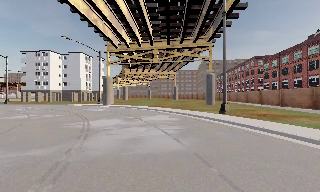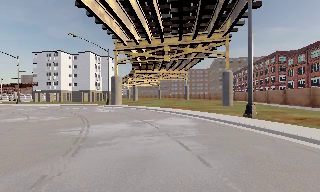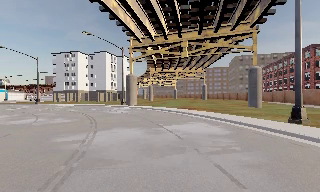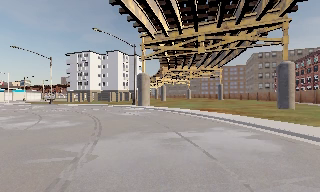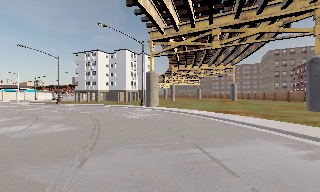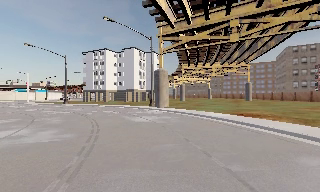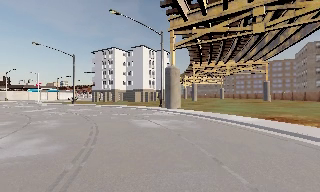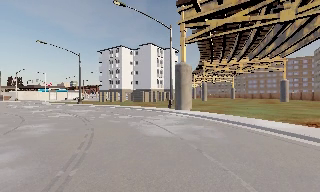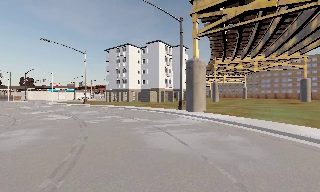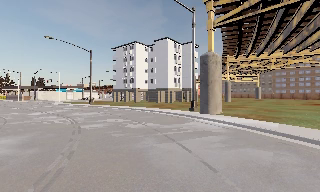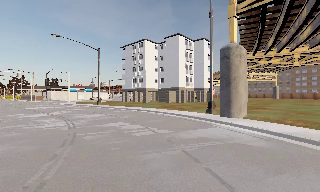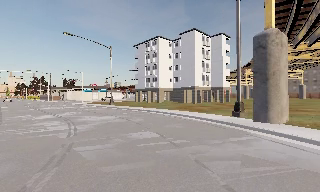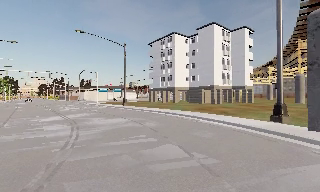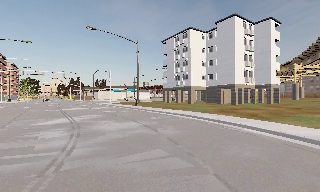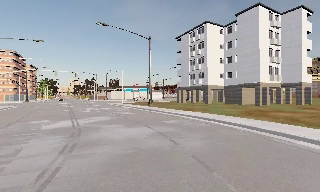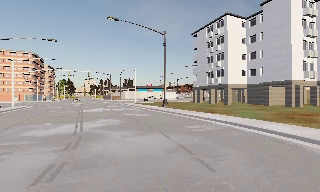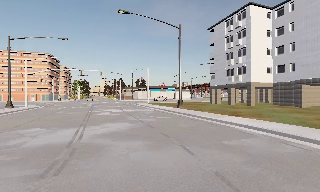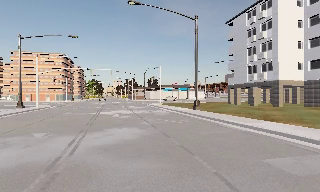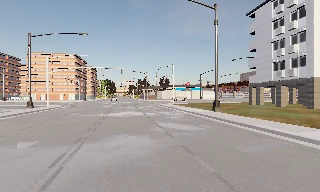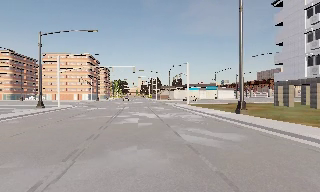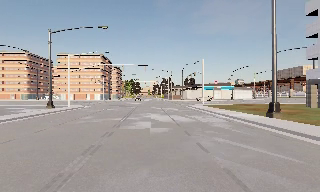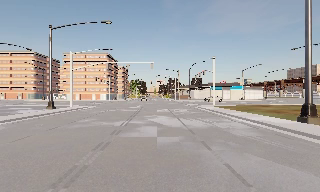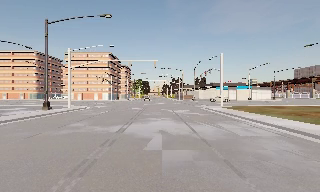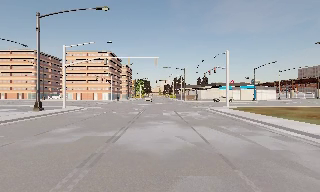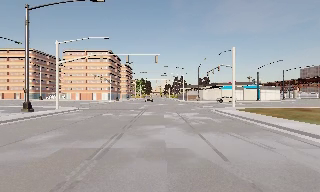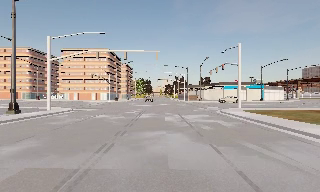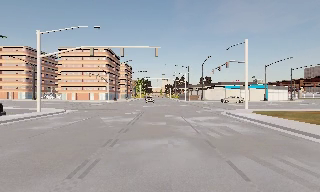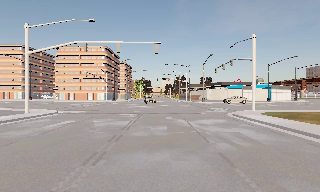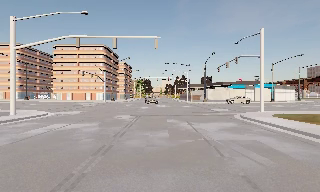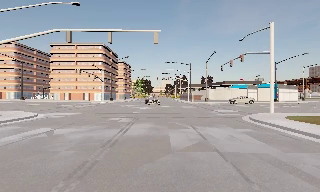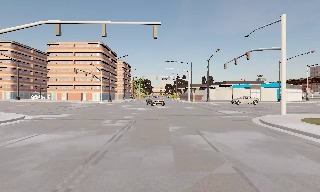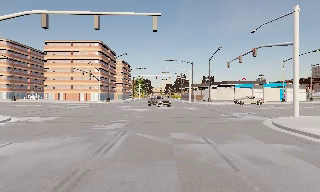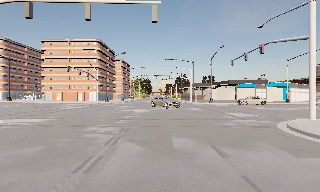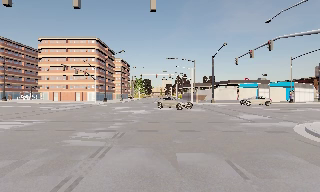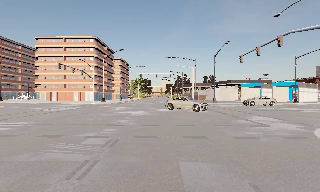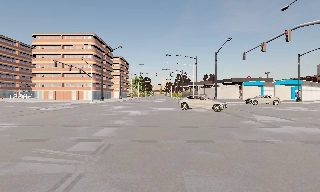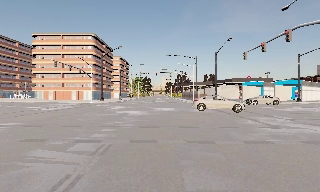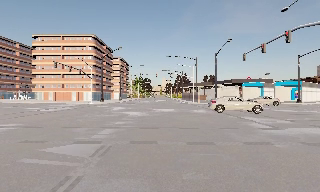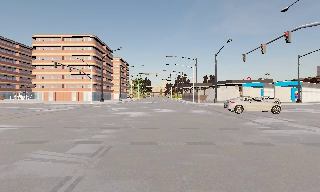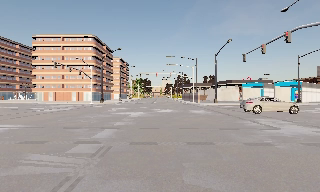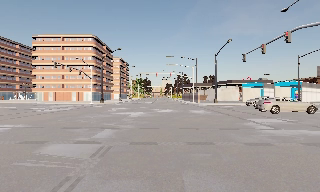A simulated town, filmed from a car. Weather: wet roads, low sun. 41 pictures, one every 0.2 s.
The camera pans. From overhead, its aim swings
counterclockwise.
The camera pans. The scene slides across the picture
to the right.
0.0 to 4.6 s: The camera swings to its left by about 85 degrees, and the scene slides to the right. It travels forward, about 45 m.
4.6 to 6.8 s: The camera travels forward, about 15 m, so what stands in front looms larger.
6.8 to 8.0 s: The camera travels forward, about 1 m, so what stands in front looms larger. It loses speed.
The film runs forward here.
